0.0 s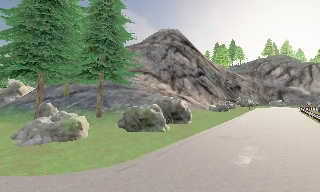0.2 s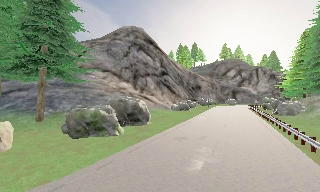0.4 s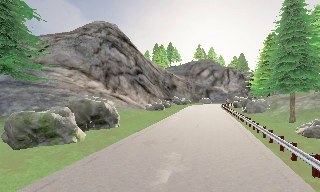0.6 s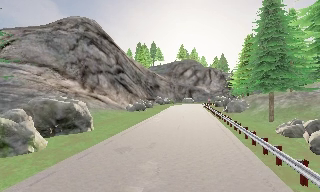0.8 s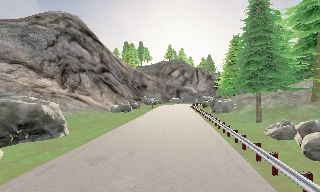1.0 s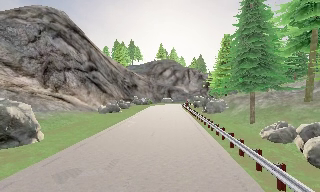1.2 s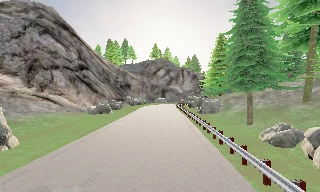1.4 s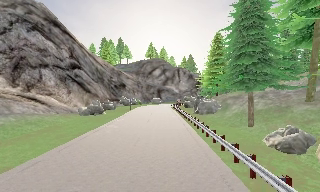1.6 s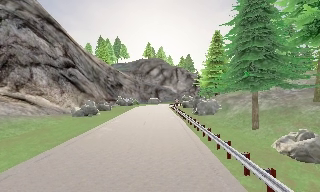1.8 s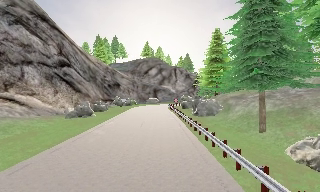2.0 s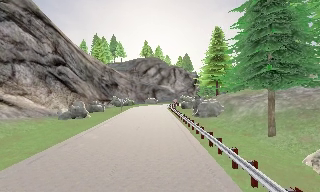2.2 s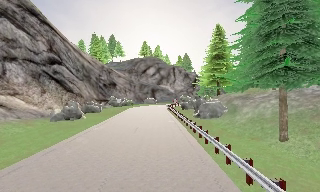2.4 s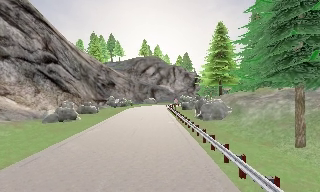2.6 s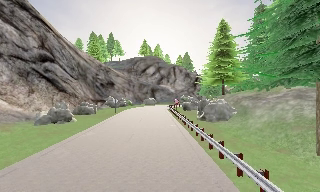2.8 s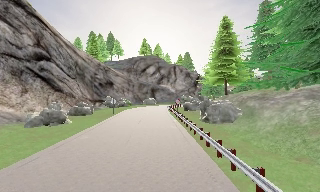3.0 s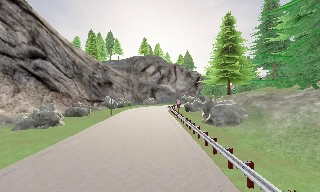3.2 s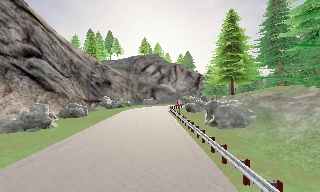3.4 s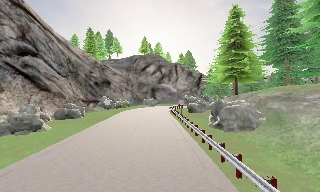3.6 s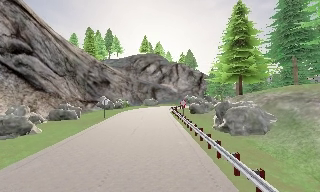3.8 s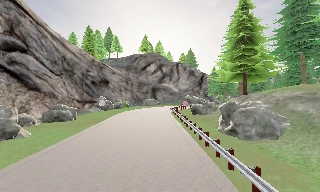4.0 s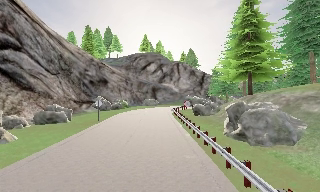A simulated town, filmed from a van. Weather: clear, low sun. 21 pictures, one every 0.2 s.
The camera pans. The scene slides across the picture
to the left.
The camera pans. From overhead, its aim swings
clockwise.
0.0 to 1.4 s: The scene slides to the left, as the camera pans about 35 degrees to its right. It travels forward, about 8 m.
1.4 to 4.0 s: The camera travels forward, about 14 m, so what stands in front looms larger.
The film runs forward here.
